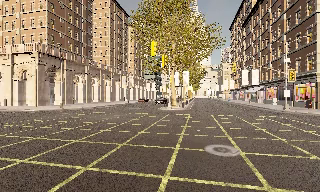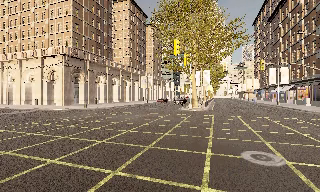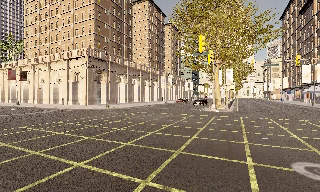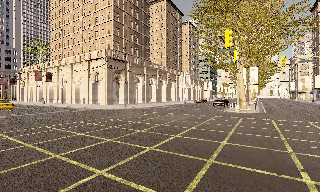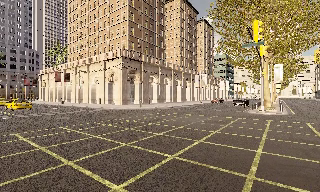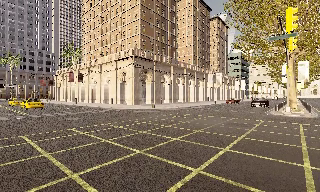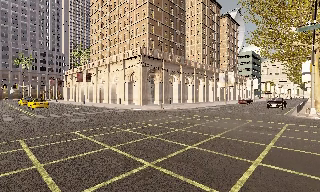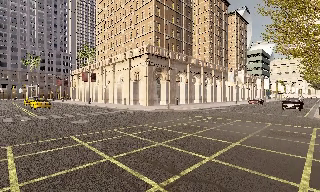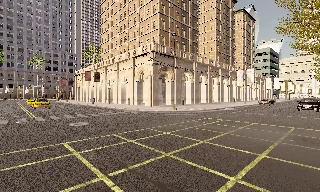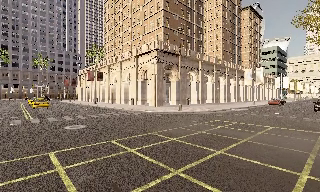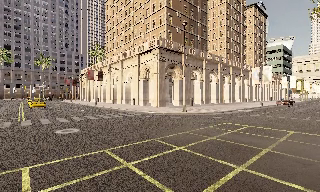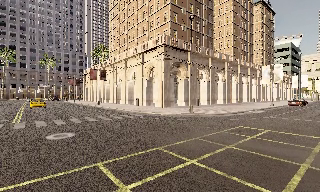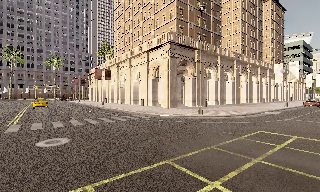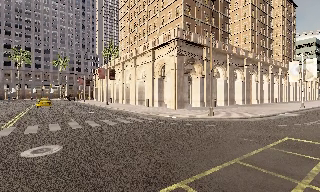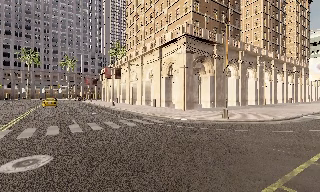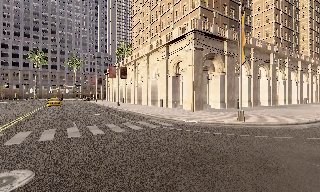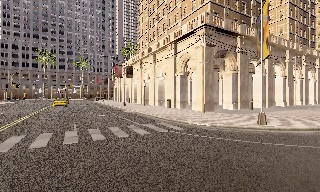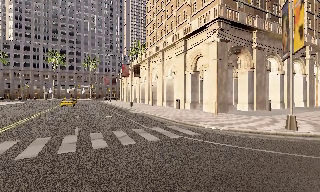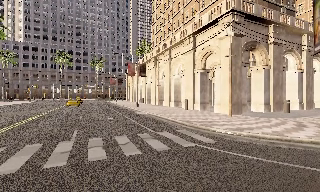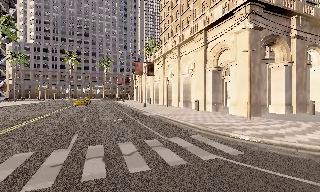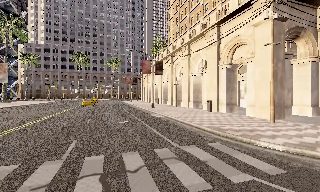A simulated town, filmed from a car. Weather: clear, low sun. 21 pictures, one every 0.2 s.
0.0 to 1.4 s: The camera swings to its left by about 30 degrees, and the scene slides to the right. It travels forward, about 5 m. It gains speed.
1.4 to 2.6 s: The camera travels forward, about 7 m, so what stands in front looms larger.
2.6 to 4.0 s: The camera pans to its left, which is counterclockwise from overhead, by about 15 degrees. It travels forward, about 8 m, so what stands in front looms larger.
The film runs forward here.
